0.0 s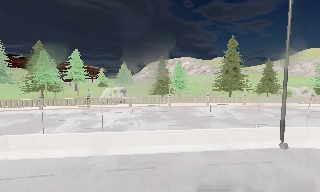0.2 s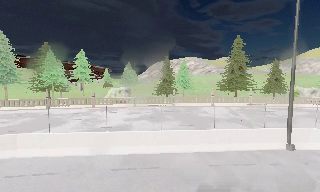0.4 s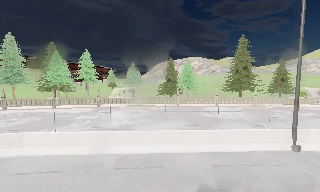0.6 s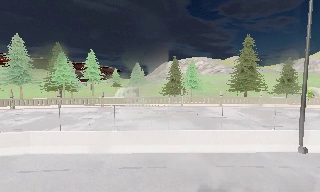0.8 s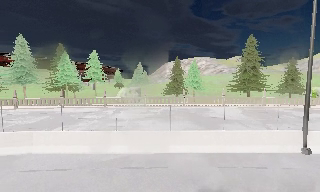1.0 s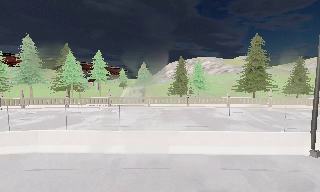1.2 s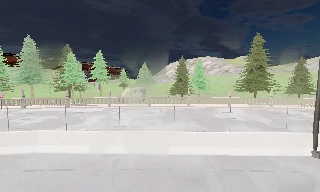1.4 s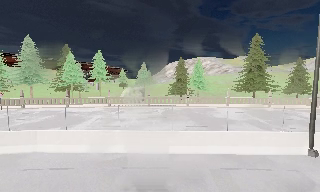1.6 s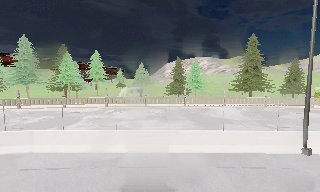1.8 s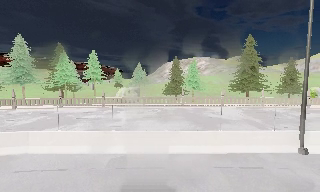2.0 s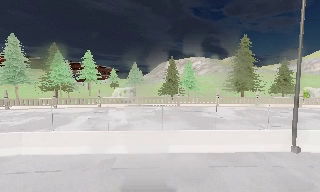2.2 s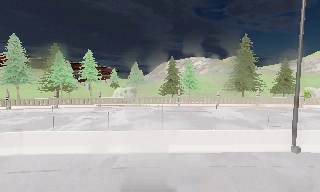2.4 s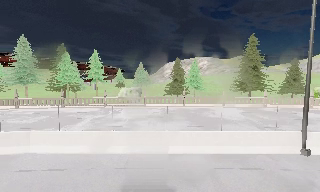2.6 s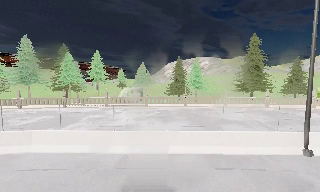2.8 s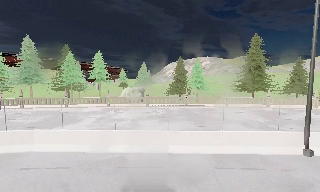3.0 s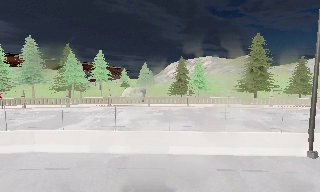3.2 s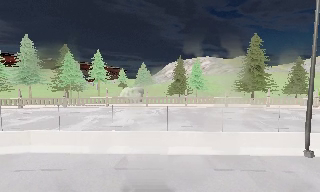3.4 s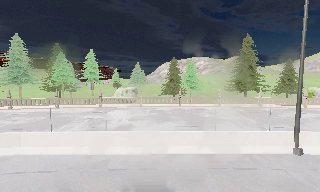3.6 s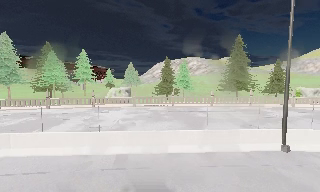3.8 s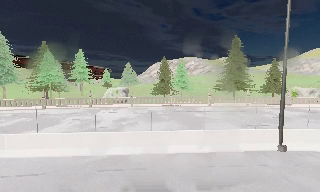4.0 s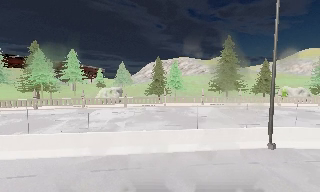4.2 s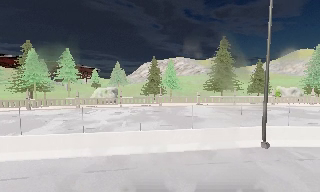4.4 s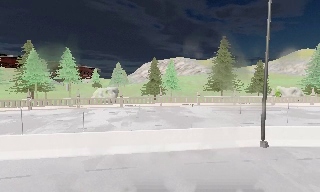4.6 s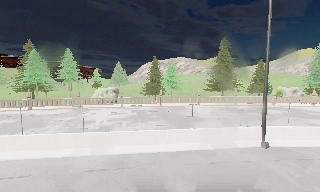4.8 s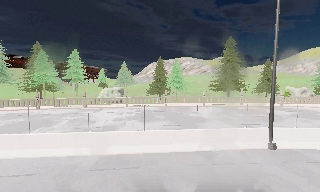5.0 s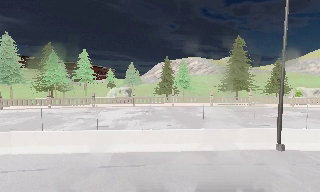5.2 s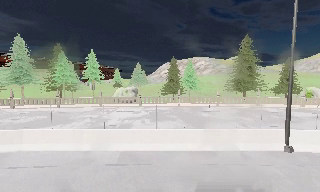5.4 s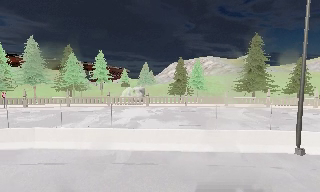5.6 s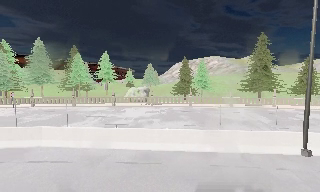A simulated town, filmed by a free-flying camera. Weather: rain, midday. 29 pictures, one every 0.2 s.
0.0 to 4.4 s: The camera travels to its right, about 1 m, so close, fixed things drift to the left.
4.4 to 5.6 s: The camera pans to its left, which is counterclockwise from overhead, by about 10 degrees.
The film runs forward here.
